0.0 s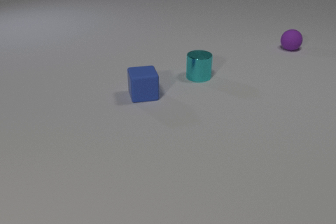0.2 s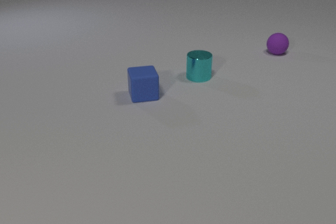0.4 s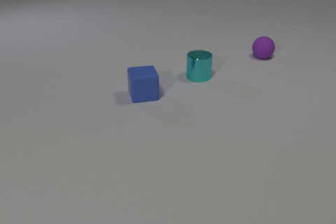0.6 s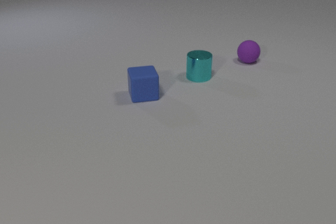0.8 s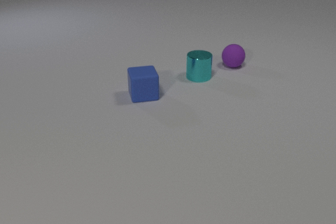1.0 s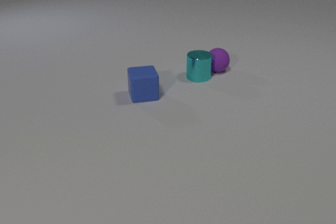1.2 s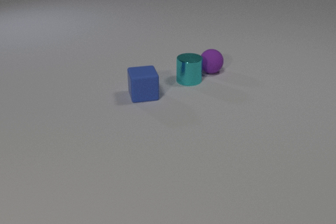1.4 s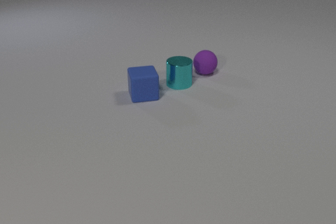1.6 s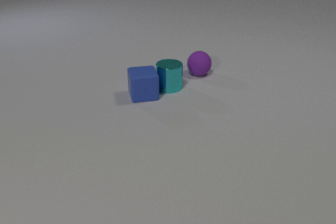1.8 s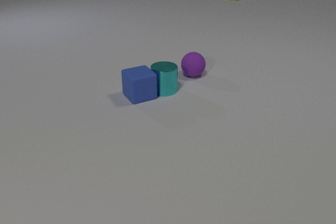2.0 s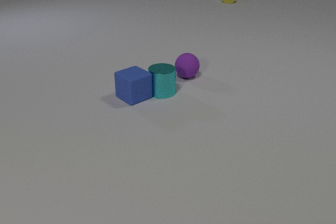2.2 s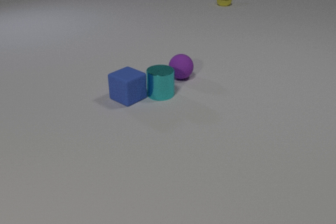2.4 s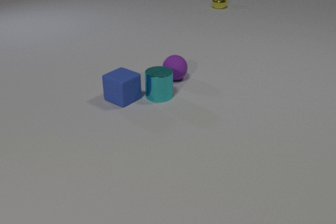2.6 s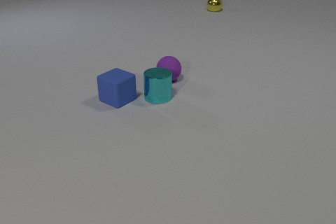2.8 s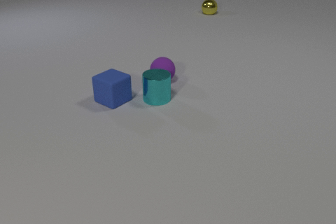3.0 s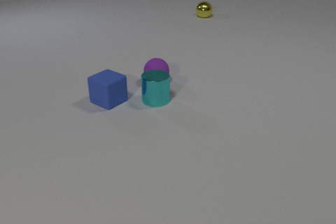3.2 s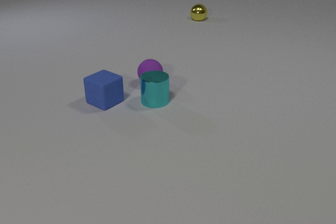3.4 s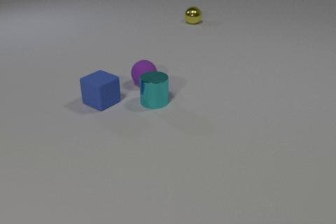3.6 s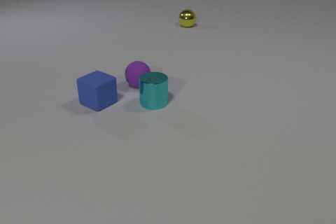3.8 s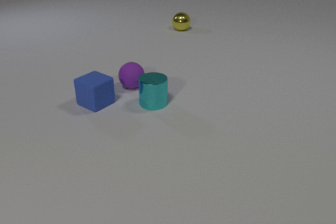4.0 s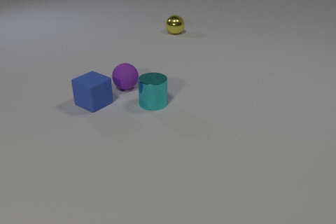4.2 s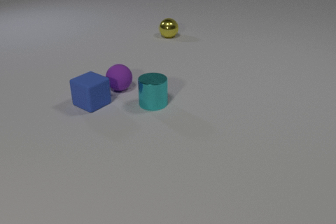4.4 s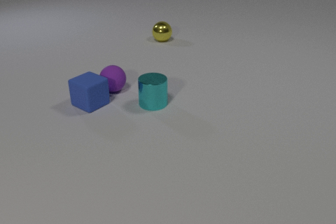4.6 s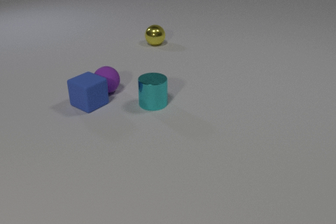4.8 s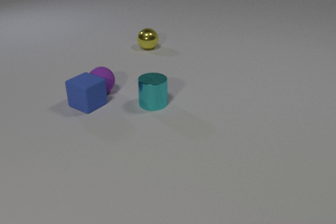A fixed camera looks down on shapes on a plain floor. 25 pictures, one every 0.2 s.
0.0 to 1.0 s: The purple rubber sphere rolls toward the camera and to the left. The purple rubber sphere and the cyan metal cylinder collide.
1.0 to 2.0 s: The purple rubber sphere rolls to the left and toward the camera. The cyan metal cylinder slides toward the camera and to the left. The blue rubber cube slides to the left, spins so that its near face slides to the right, counterclockwise seen from above. The yellow metal sphere comes in at the top edge, rolls toward the camera. The cyan metal cylinder and the blue rubber cube collide.
2.0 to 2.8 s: The purple rubber sphere rolls to the left and toward the camera. The cyan metal cylinder slides toward the camera. The blue rubber cube slides to the left. The yellow metal sphere rolls toward the camera and to the left.
2.8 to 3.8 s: The purple rubber sphere rolls to the left. The cyan metal cylinder slides toward the camera. The blue rubber cube slides to the left. The yellow metal sphere rolls toward the camera and to the left.
3.8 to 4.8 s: The purple rubber sphere rolls to the left. The blue rubber cube slides to the left. The yellow metal sphere rolls toward the camera and to the left. The purple rubber sphere and the blue rubber cube collide.
What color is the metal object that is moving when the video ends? yellow.
What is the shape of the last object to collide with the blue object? sphere.
What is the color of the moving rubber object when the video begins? purple.
